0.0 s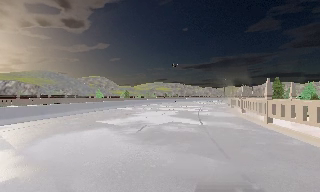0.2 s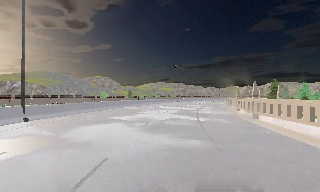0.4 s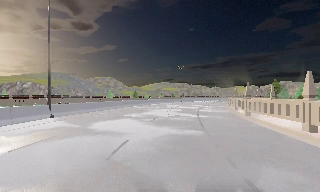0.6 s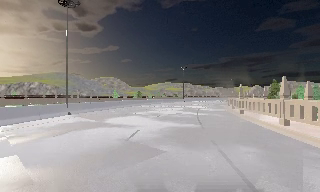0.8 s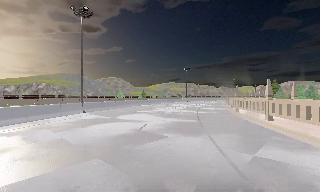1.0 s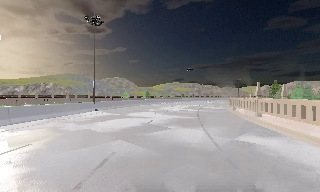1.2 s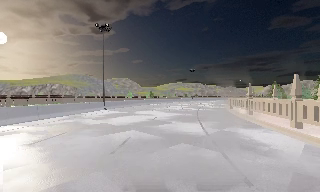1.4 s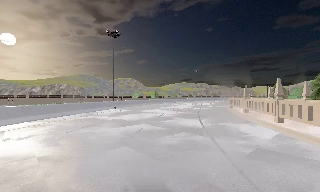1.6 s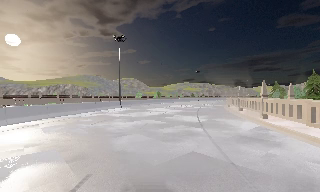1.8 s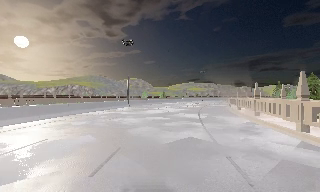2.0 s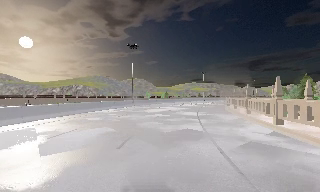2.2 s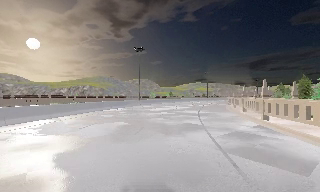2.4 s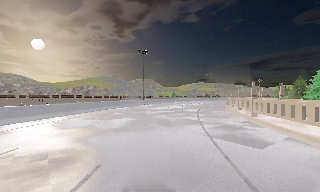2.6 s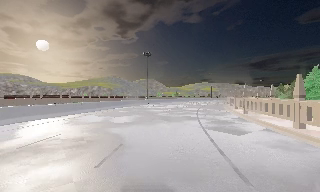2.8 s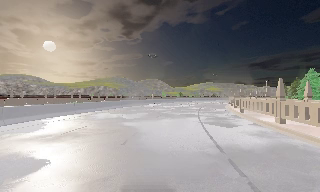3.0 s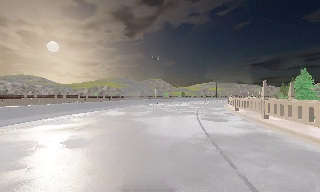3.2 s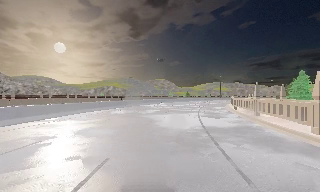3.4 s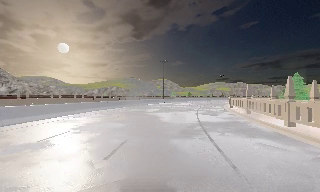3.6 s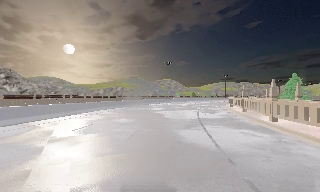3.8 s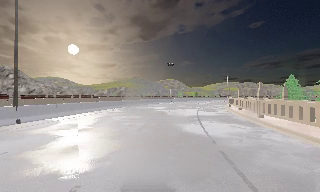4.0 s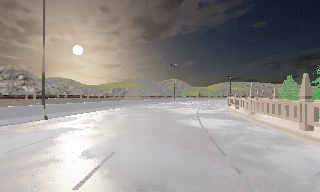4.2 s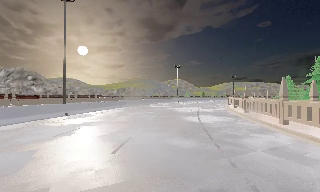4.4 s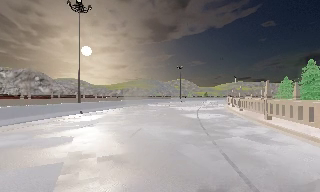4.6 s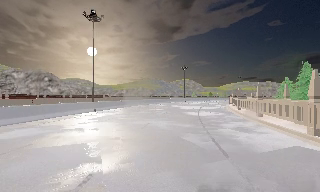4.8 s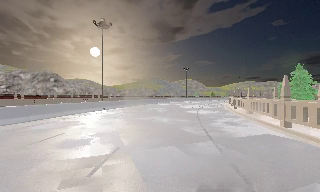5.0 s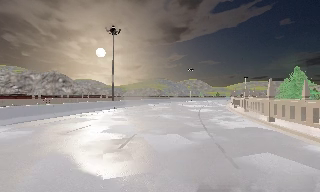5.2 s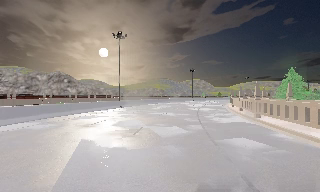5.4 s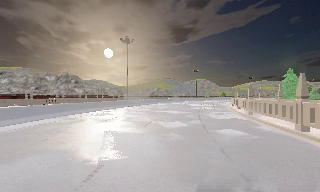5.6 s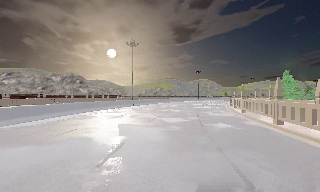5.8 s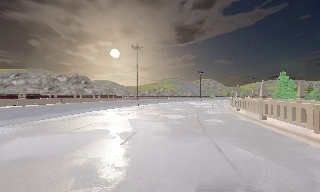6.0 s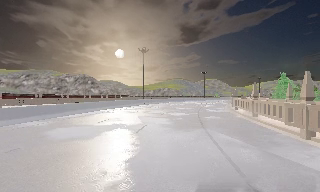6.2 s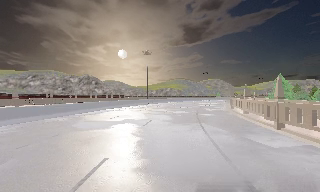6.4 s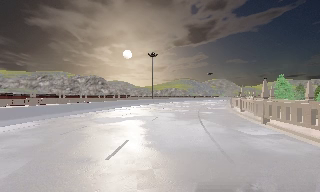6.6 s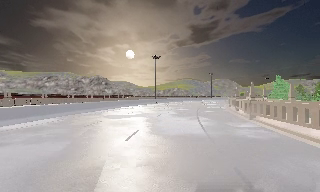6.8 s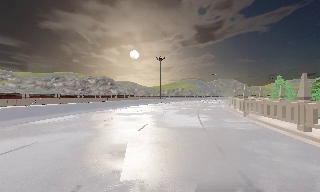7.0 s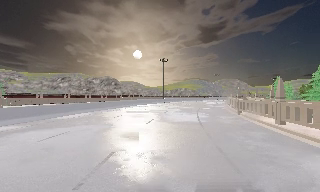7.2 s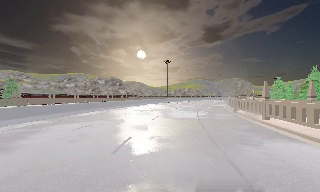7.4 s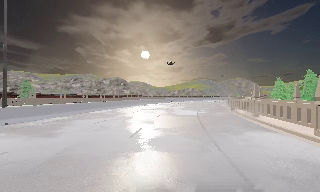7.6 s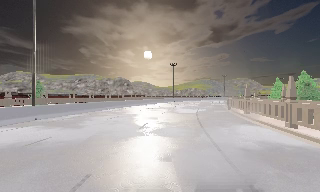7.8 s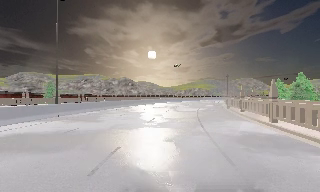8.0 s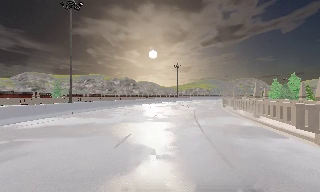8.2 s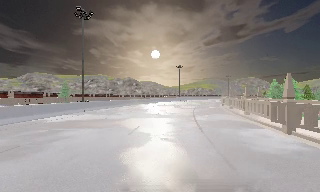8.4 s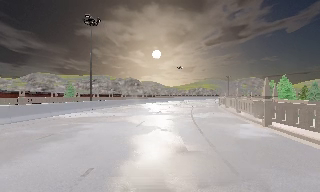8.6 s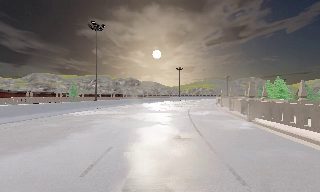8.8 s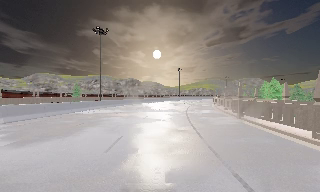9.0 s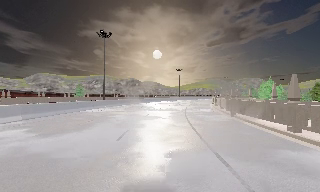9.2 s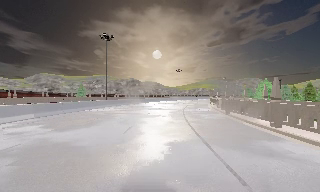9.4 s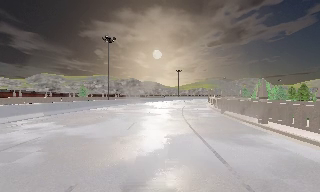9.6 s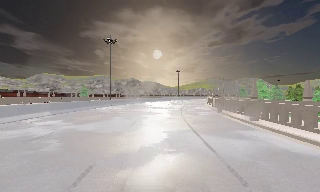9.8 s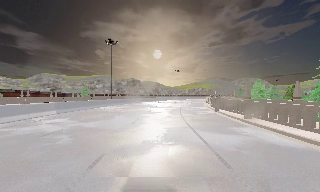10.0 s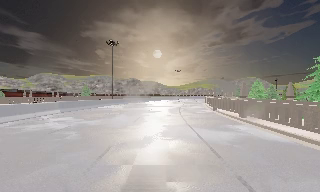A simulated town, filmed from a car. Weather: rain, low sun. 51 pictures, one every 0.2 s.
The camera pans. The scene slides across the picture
to the right.
The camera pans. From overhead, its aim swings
counterclockwise.
0.0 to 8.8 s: The camera pans to its left, which is counterclockwise from overhead, by about 50 degrees. It travels backward, about 85 m.
8.8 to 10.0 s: The camera travels backward, about 6 m, so what stands in front gets smaller. It loses speed.
The film runs backward here.
